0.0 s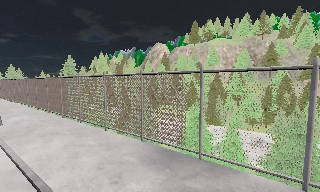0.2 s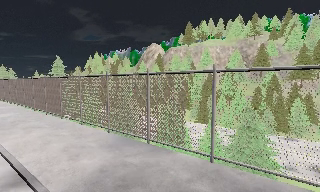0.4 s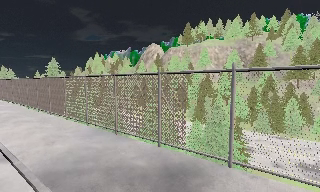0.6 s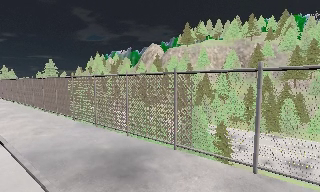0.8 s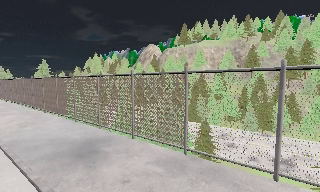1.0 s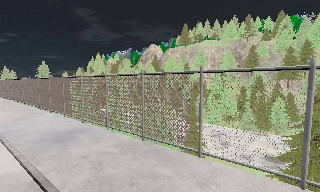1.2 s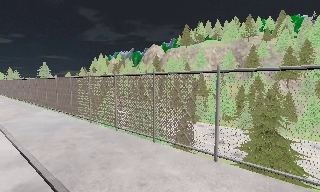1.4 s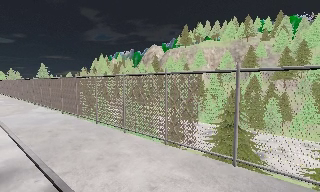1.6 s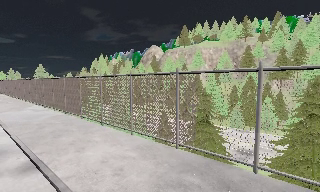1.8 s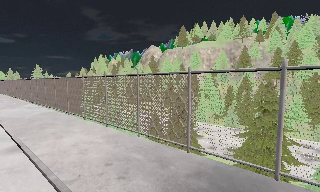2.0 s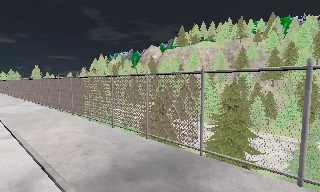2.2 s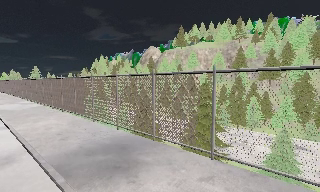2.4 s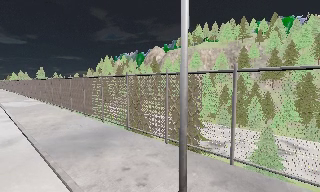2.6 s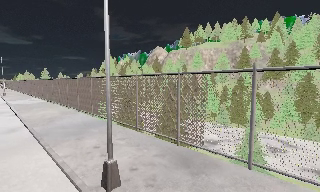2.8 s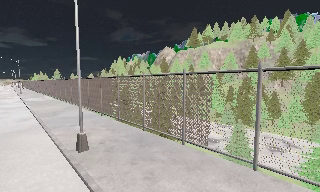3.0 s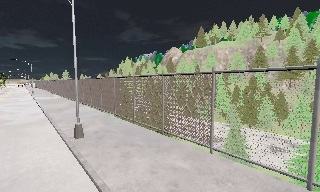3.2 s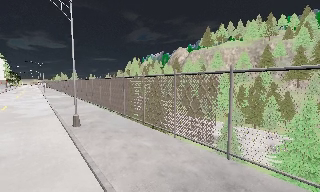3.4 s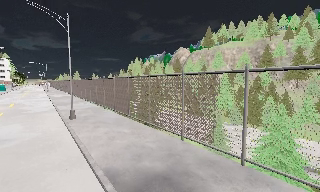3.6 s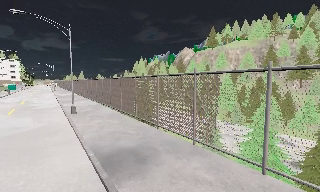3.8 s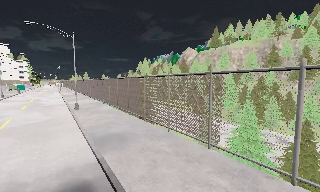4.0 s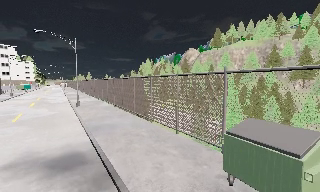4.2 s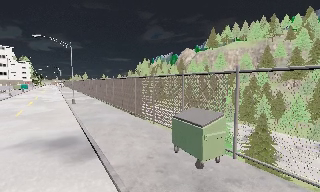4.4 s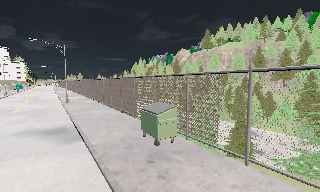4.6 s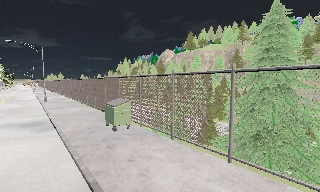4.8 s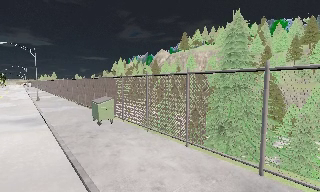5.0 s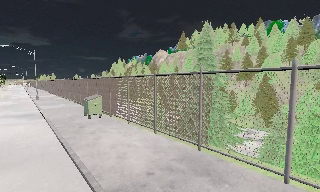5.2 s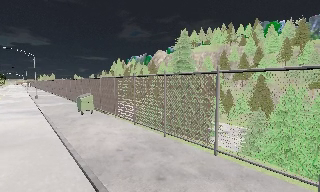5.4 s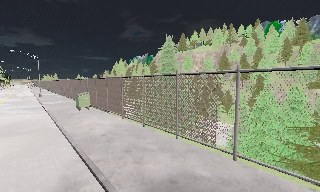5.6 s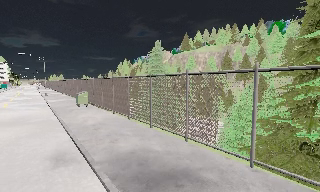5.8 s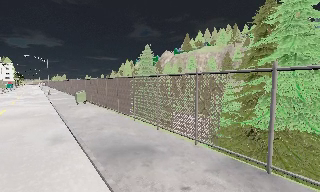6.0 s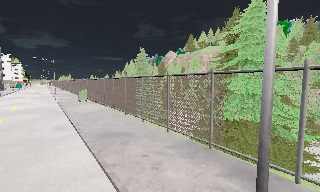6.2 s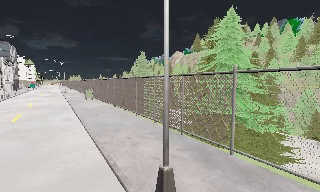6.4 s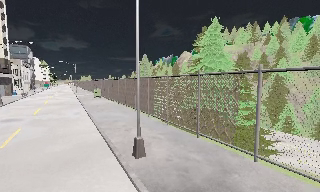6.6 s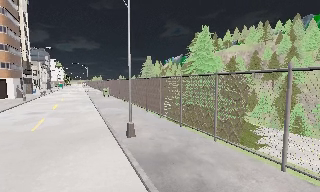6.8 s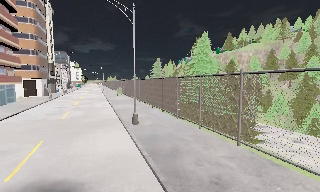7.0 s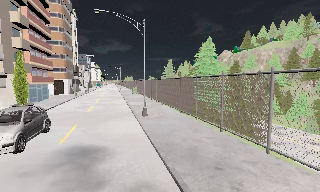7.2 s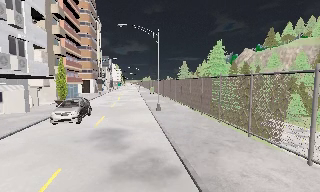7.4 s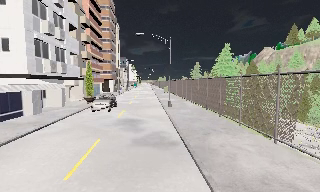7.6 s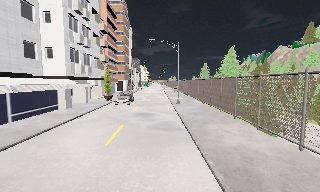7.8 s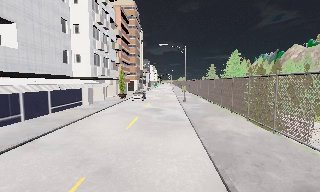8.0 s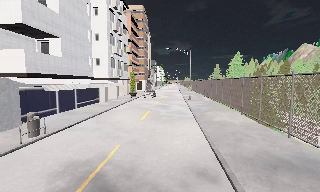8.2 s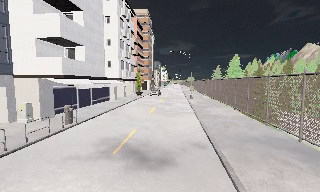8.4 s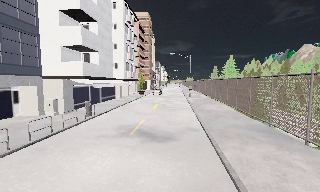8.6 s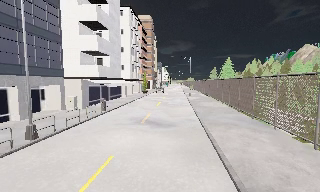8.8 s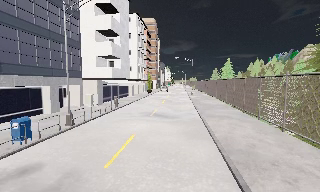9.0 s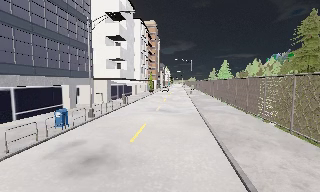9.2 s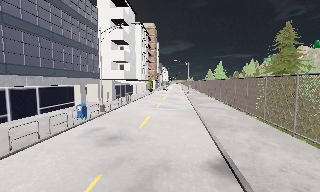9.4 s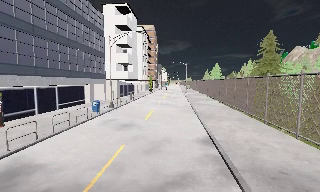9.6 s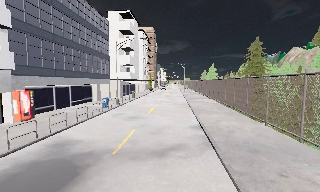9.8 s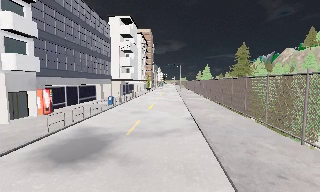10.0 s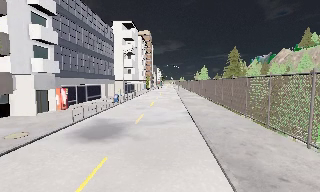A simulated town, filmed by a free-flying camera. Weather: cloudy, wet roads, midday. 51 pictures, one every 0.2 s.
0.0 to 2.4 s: The camera travels to its right and backward, about 25 m, so close, fixed things drift to the left.
2.4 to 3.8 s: The camera pans to its left, which is counterclockwise from overhead, by about 15 degrees. It travels backward and to its right, about 16 m, so what stands in front gets smaller.
3.8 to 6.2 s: The camera travels backward and to its right, about 25 m, so what stands in front gets smaller.
6.2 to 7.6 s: The camera pans to its left, which is counterclockwise from overhead, by about 35 degrees. It travels backward, about 16 m.
7.6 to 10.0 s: The camera travels backward, about 30 m, so what stands in front gets smaller.
The film runs backward here.
